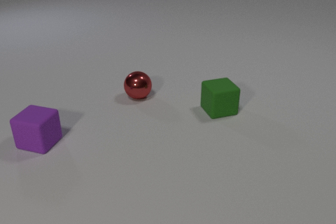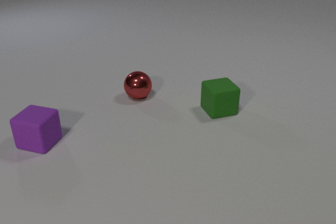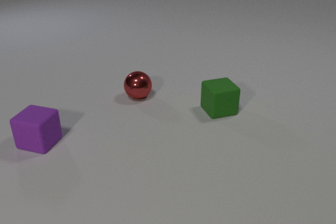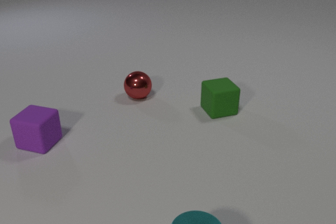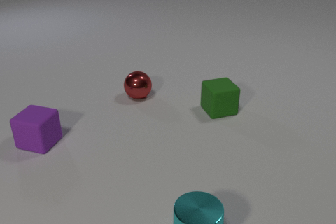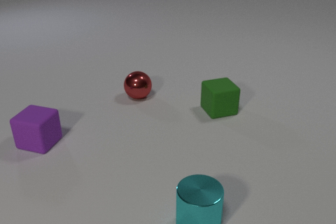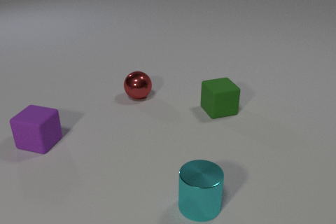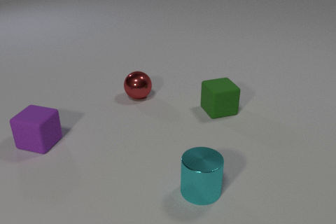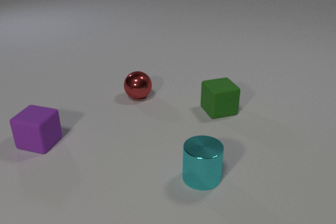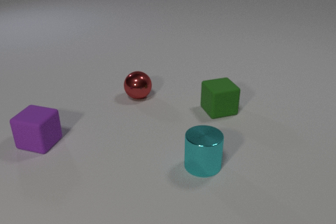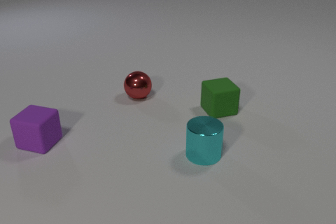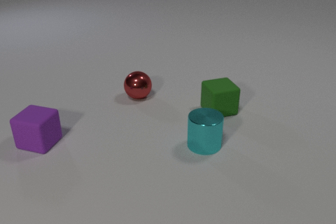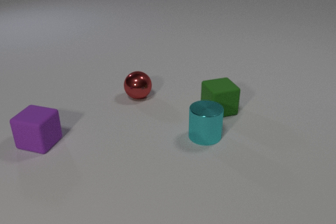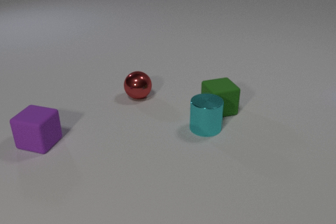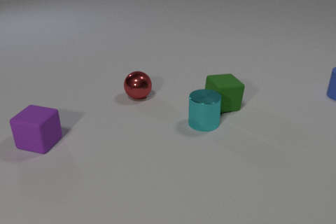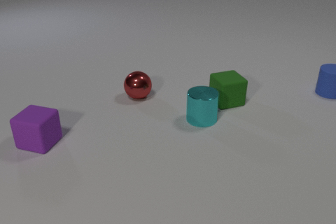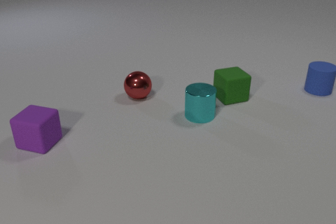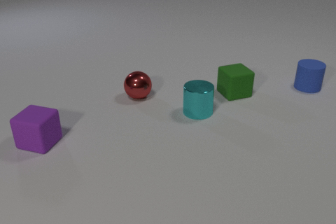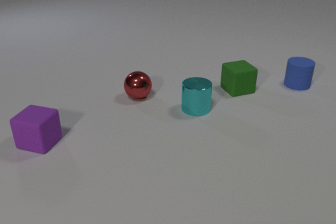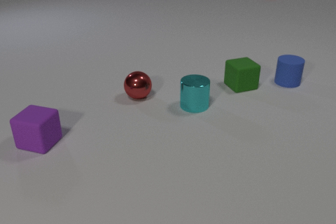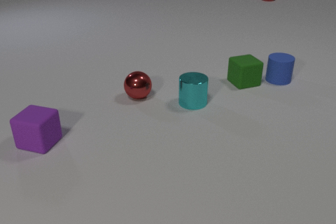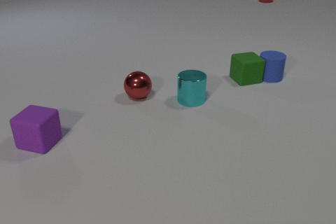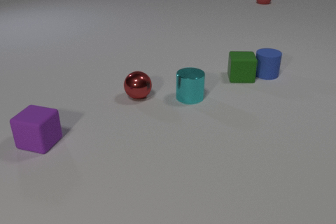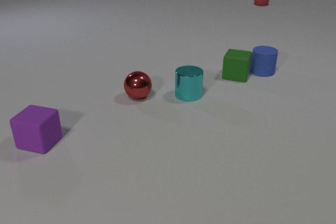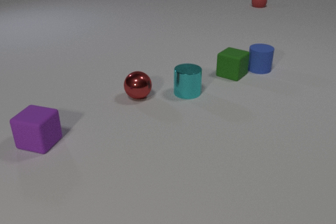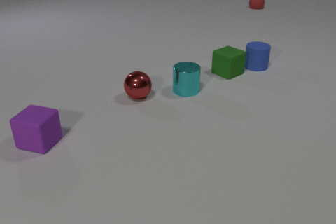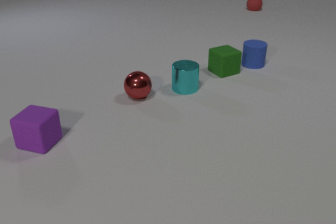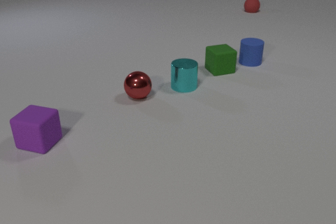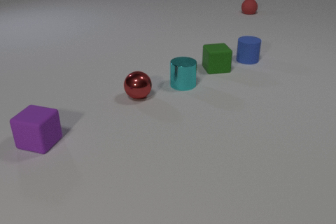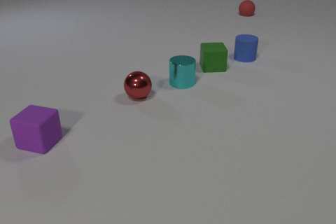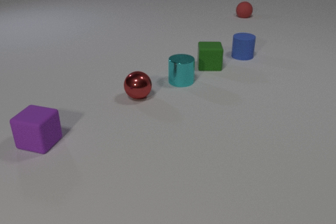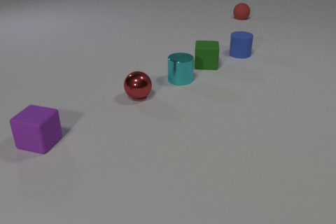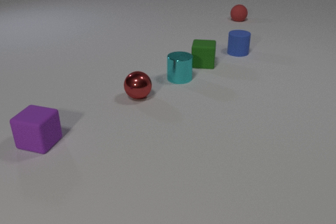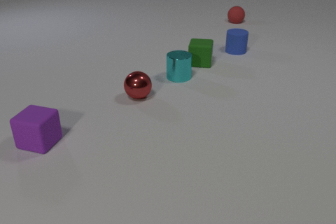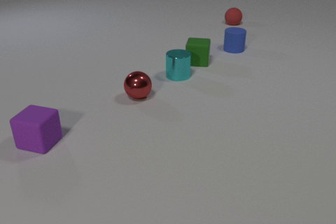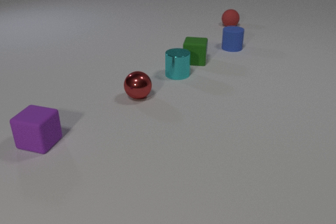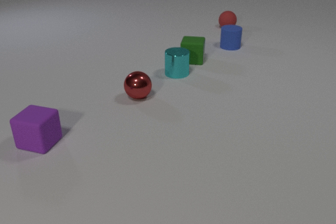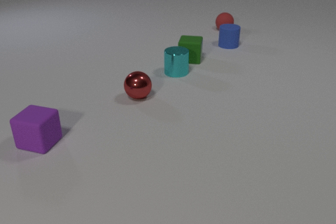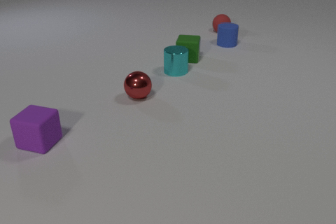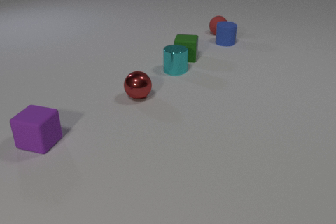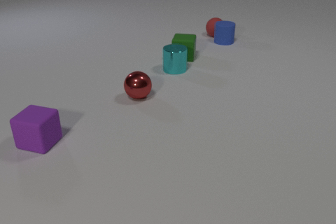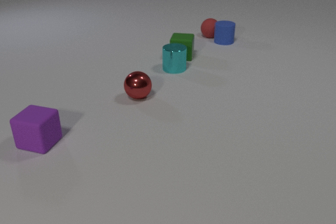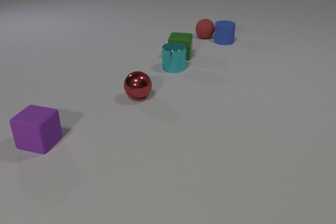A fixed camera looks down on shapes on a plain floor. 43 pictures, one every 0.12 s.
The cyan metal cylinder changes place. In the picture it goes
away from the camera.
The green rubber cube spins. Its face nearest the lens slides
to the left.
0.00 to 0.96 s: The cyan metal cylinder comes in at the bottom edge, slides away from the camera.
0.96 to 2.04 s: The cyan metal cylinder slides away from the camera. The green rubber cube slides away from the camera. The blue rubber cylinder comes in at the right edge, slides to the left. The cyan metal cylinder and the green rubber cube collide.
2.04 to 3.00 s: The cyan metal cylinder slides away from the camera. The green rubber cube slides away from the camera, spins clockwise seen from above by about 75 degrees, its near face sliding to the left. The blue rubber cylinder slides to the left and away from the camera. The red rubber sphere comes in at the top edge, rolls toward the camera. The green rubber cube and the blue rubber cylinder collide.
3.00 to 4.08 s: The cyan metal cylinder slides away from the camera. The green rubber cube slides to the left and away from the camera, spins clockwise seen from above by about 45 degrees, its near face sliding to the left. The blue rubber cylinder slides away from the camera and to the left. The red rubber sphere rolls toward the camera.
4.08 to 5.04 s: The cyan metal cylinder slides away from the camera. The green rubber cube slides to the left and away from the camera. The blue rubber cylinder slides away from the camera and to the left. The red rubber sphere rolls toward the camera and to the left. The blue rubber cylinder and the red rubber sphere collide.
How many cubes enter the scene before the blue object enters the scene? 0.
What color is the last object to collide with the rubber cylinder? red.
What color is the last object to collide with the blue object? red.
